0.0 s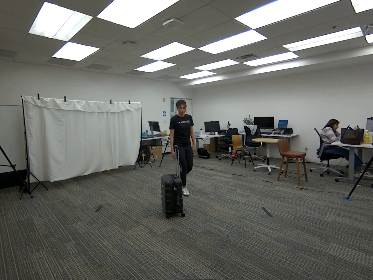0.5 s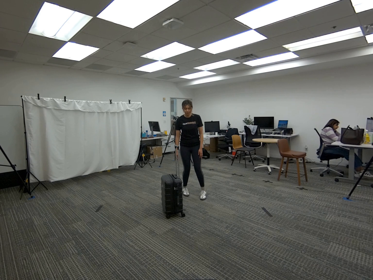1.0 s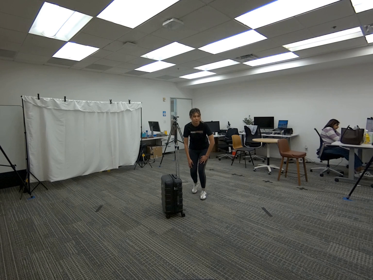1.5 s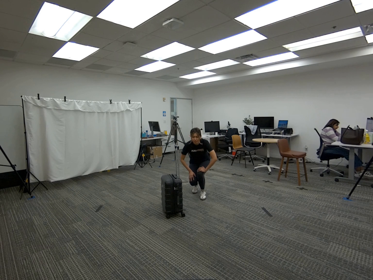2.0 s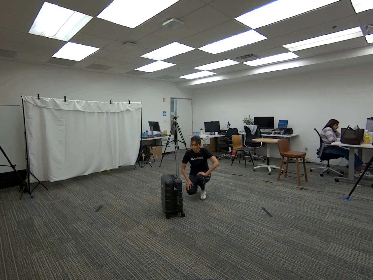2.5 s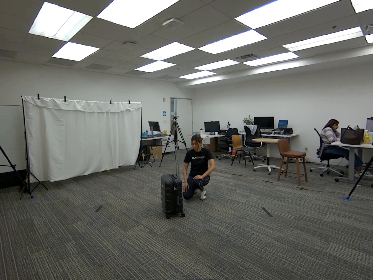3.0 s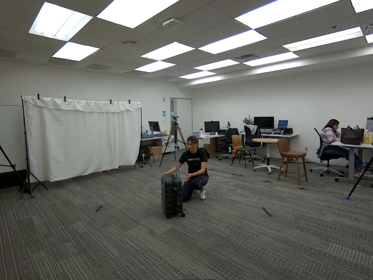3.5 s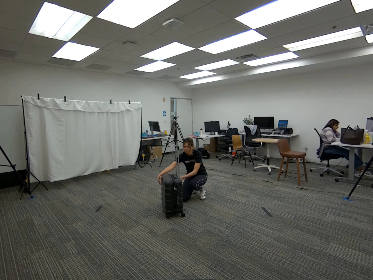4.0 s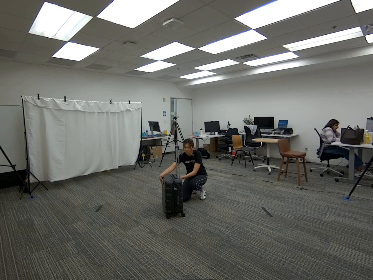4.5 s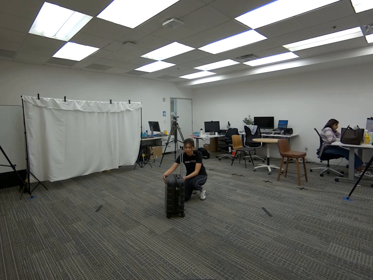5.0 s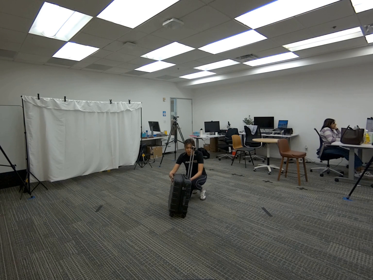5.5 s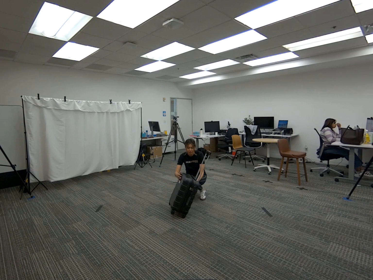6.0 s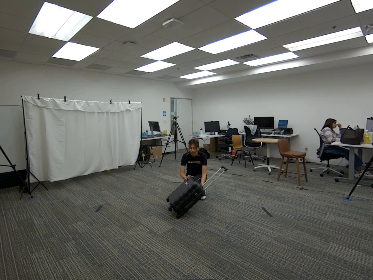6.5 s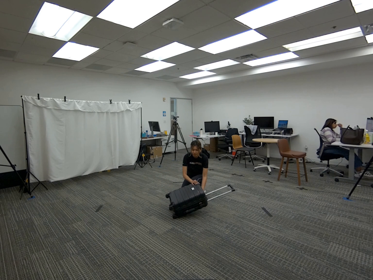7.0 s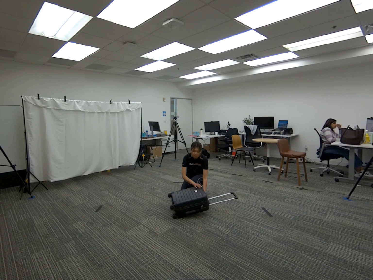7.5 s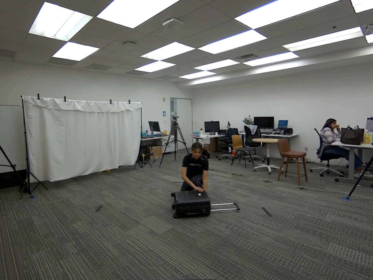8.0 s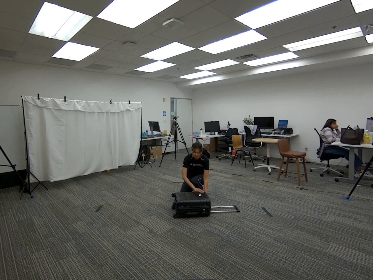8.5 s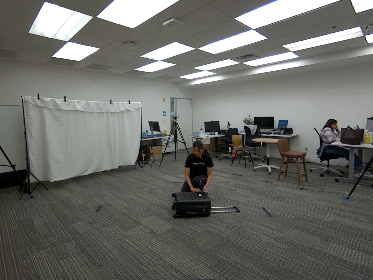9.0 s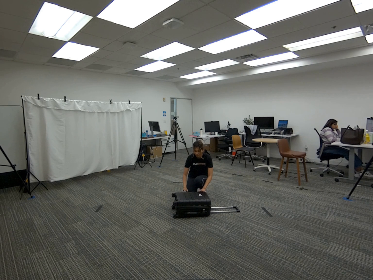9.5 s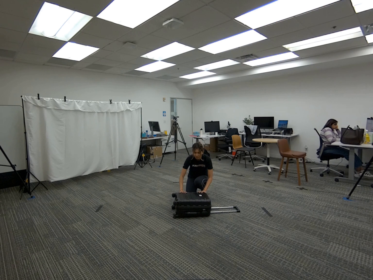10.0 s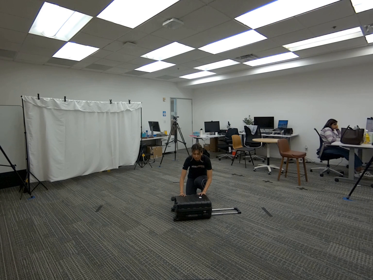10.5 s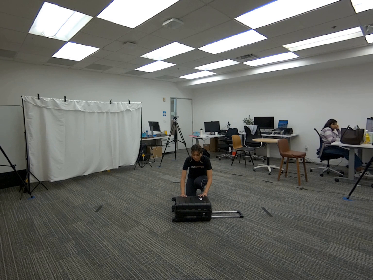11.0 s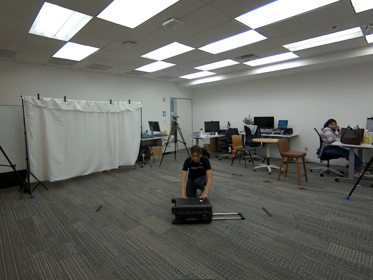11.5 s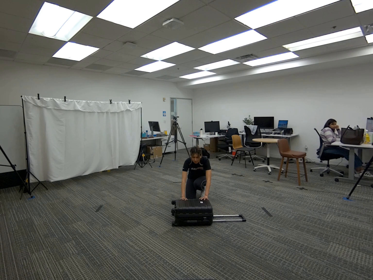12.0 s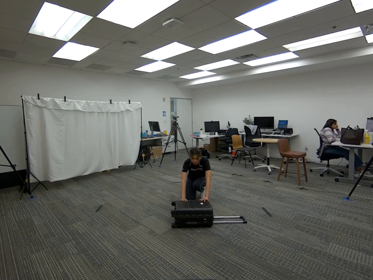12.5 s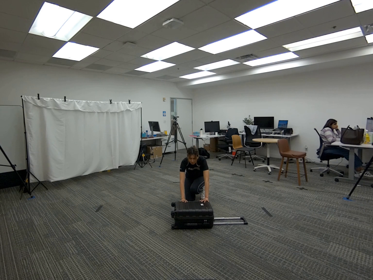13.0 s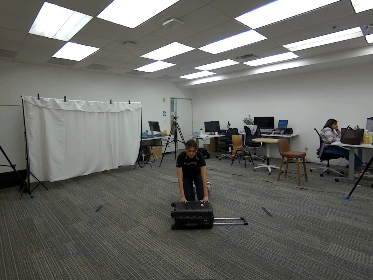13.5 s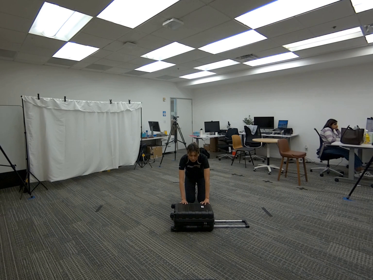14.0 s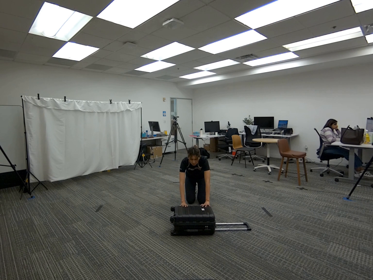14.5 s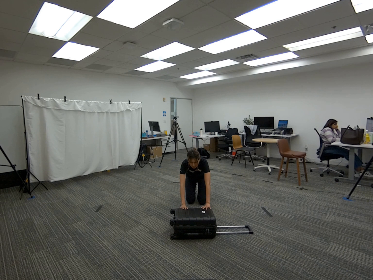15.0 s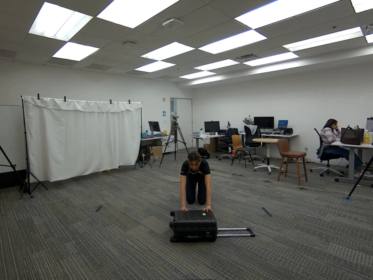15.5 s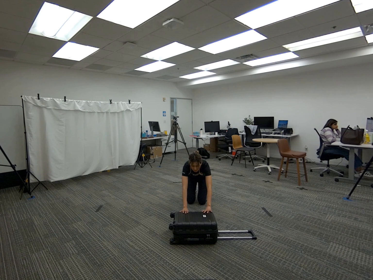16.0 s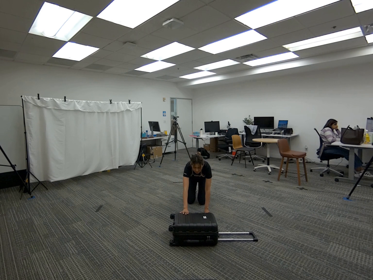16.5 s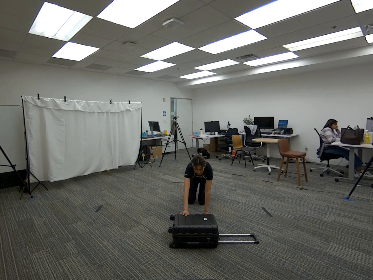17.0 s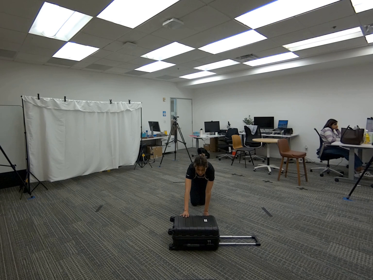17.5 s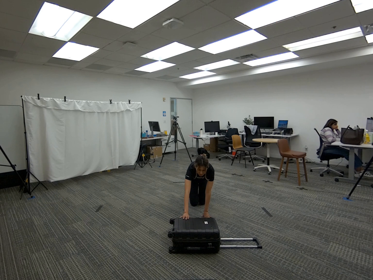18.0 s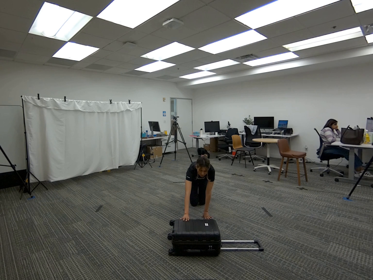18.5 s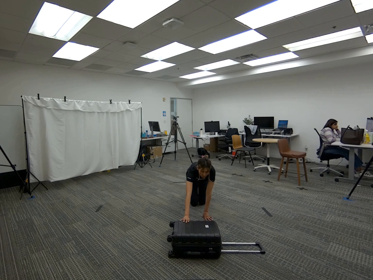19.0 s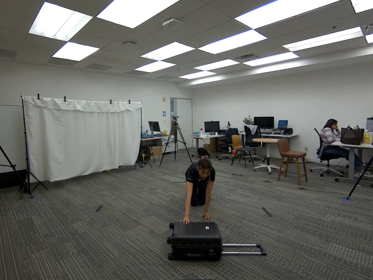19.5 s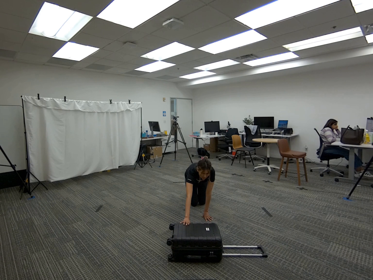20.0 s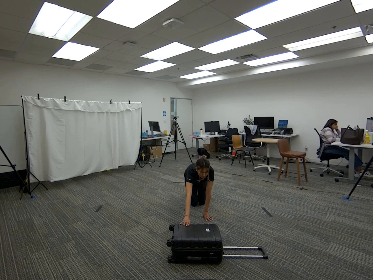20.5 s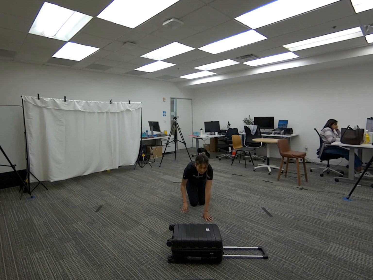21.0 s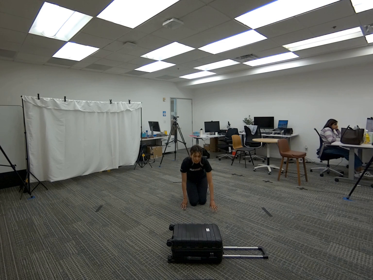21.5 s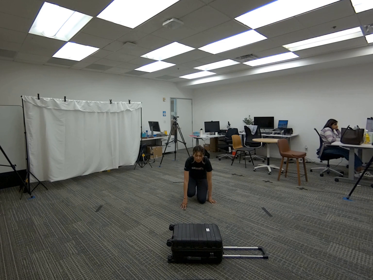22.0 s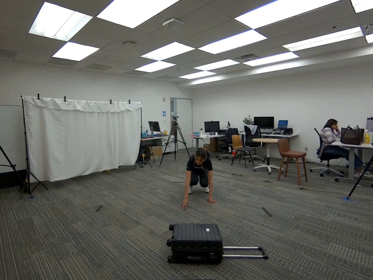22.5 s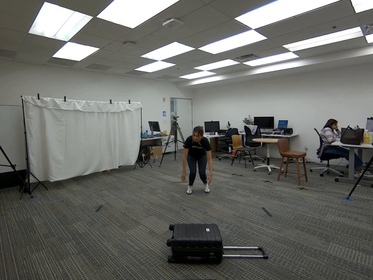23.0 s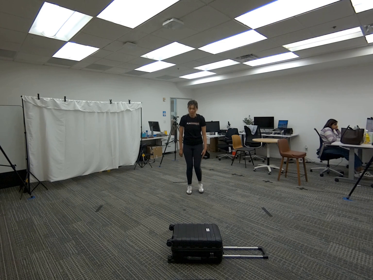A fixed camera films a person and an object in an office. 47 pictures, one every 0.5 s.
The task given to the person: Walk over to the rolling luggage within the bounding area and place the luggage on its side and proceed to push the rolling luggge away from you within the bounding area.
